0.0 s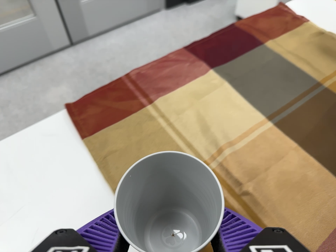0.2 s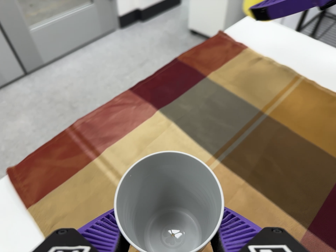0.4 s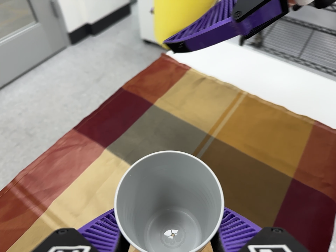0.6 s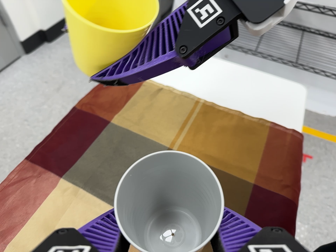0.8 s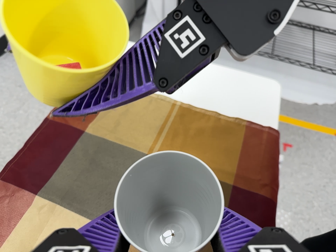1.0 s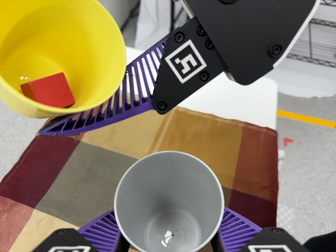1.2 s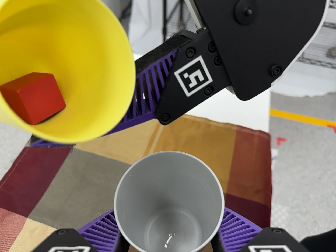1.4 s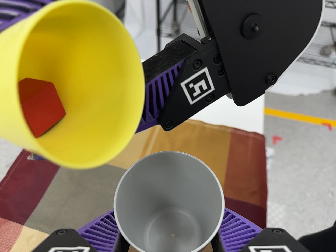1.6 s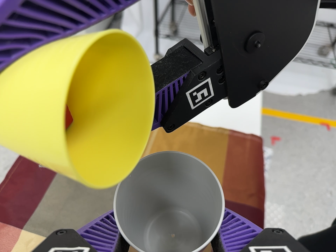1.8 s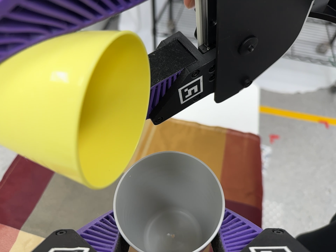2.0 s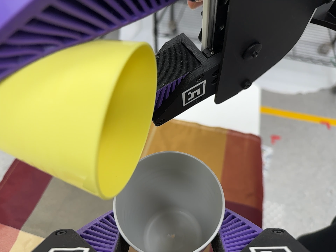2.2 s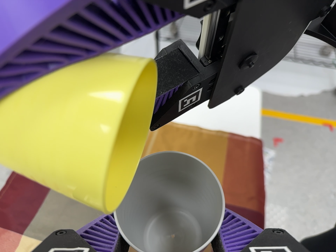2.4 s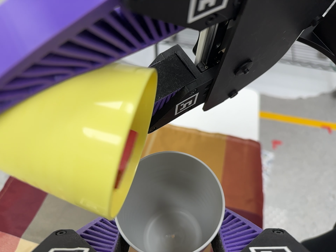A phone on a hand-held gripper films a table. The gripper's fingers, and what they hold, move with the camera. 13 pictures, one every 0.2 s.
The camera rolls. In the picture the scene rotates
counterclockwise.
0.0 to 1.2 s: The scene slides to the left, as the camera pans about 25 degrees to its right. It travels toward the top of its view and to its right, about 22 cm, so close, fixed things drift downward. It rolls about its line of sight by about 30 degrees, and the scene rotates counterclockwise.
1.2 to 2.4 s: The camera shifts only a little, or ends up much as it began.
The film runs forward here.
